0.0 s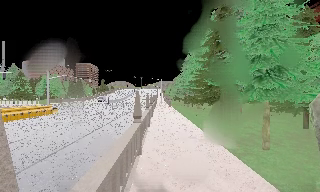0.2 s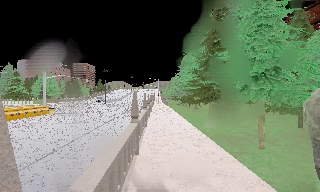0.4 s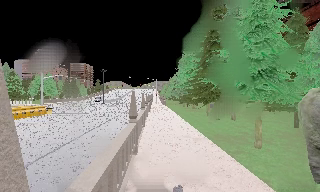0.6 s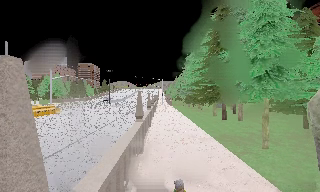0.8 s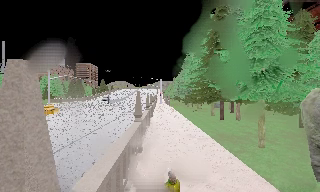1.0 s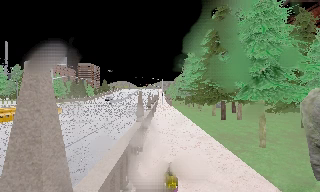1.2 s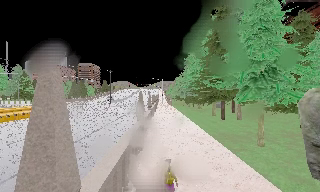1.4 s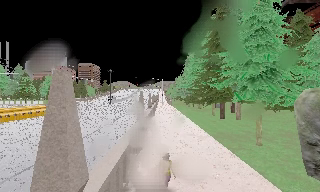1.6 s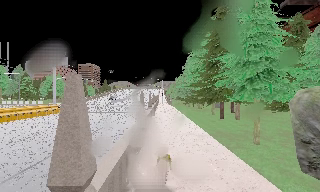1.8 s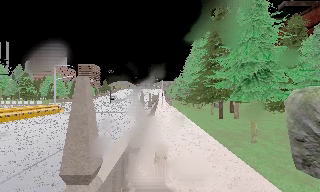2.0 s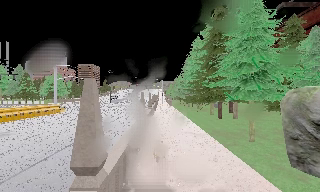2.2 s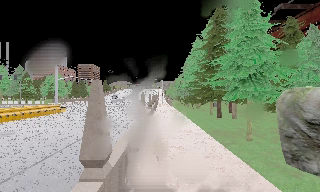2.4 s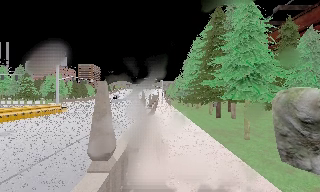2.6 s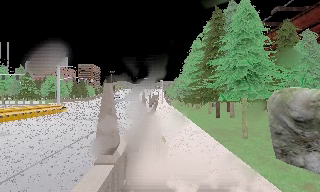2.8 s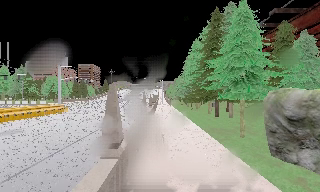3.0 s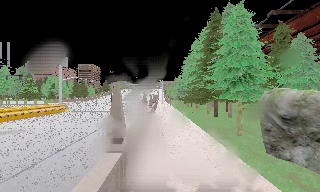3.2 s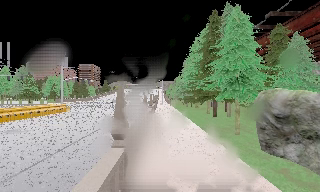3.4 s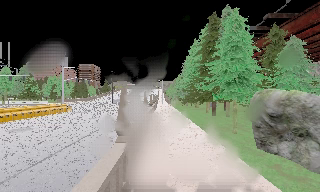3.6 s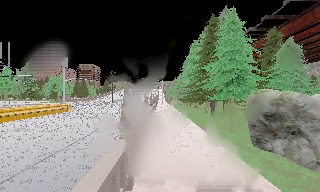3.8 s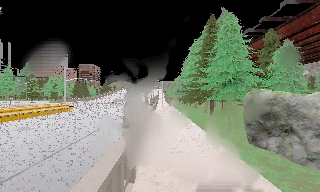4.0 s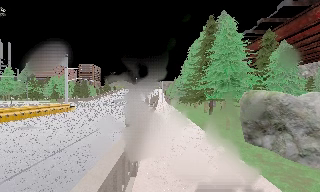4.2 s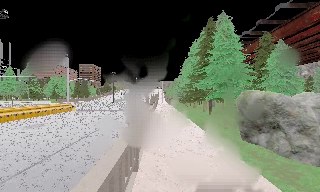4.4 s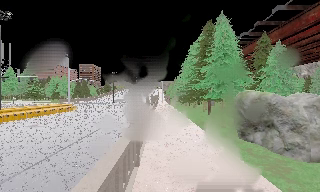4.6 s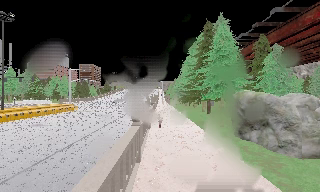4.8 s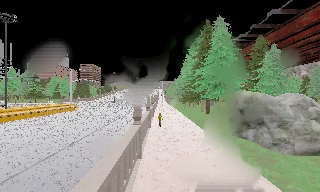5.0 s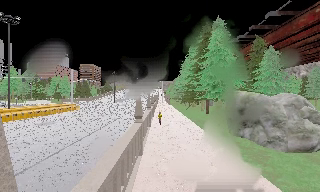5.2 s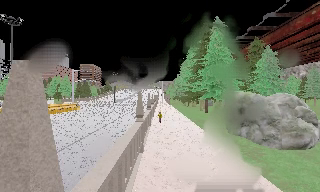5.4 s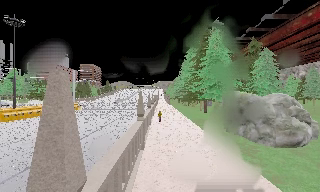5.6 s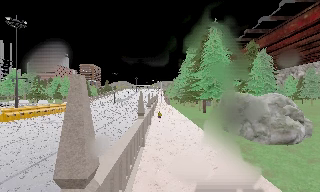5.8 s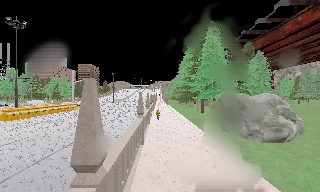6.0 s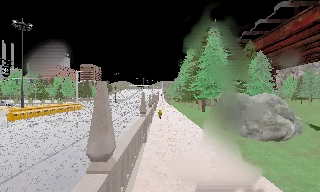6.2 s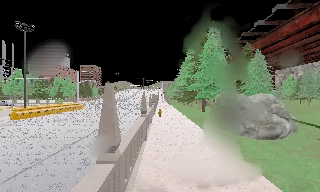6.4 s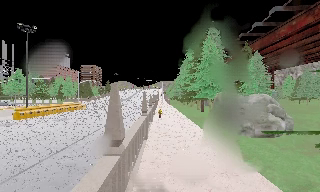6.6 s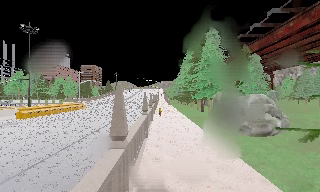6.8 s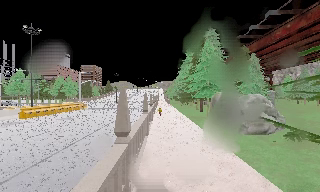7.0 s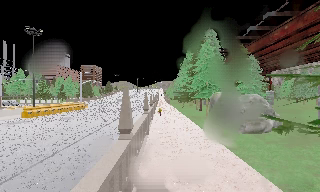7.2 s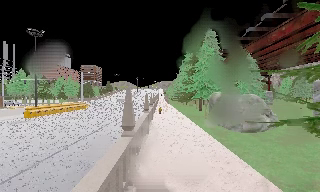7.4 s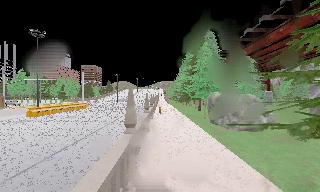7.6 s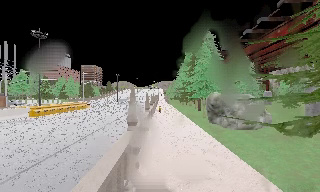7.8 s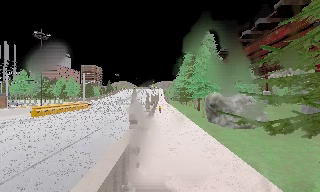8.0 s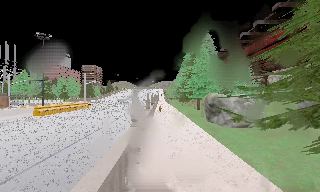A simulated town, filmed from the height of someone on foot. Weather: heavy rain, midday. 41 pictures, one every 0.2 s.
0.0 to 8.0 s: The camera travels backward, about 12 m, so what stands in front gets smaller. It gains speed.
The film runs backward here.
